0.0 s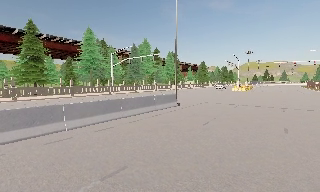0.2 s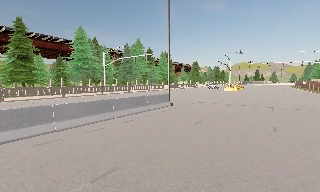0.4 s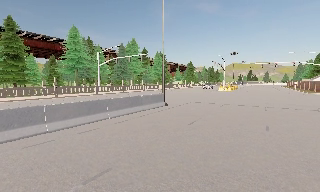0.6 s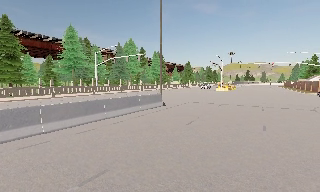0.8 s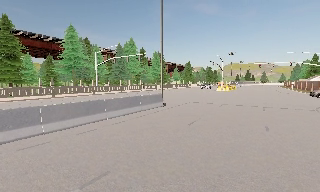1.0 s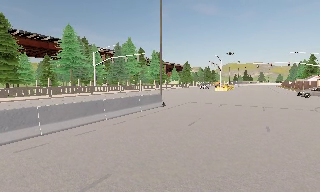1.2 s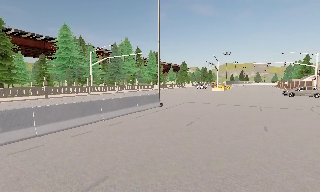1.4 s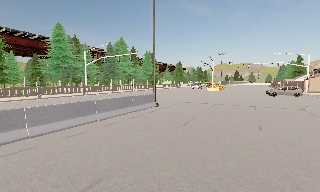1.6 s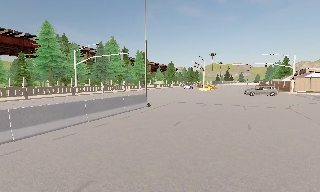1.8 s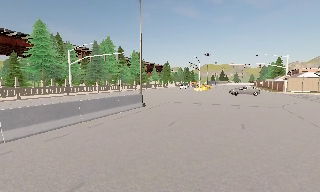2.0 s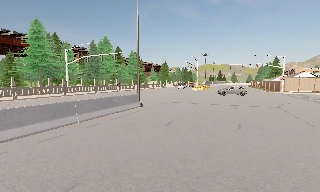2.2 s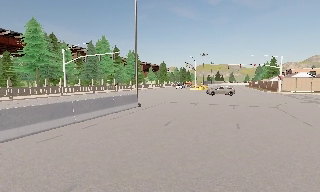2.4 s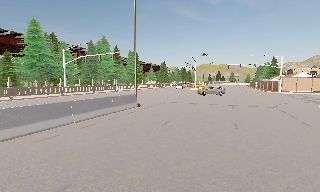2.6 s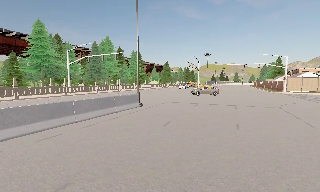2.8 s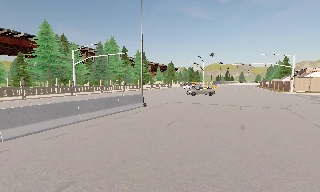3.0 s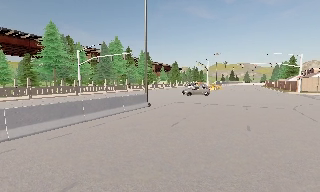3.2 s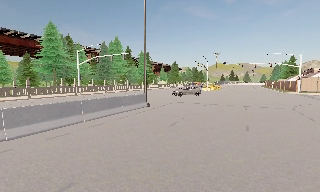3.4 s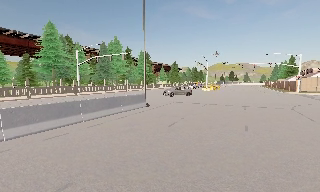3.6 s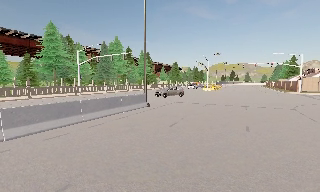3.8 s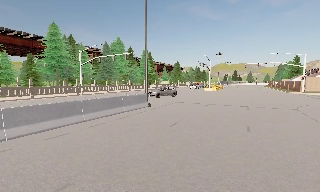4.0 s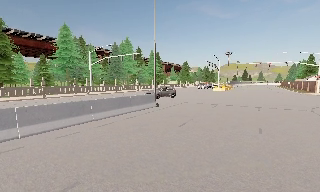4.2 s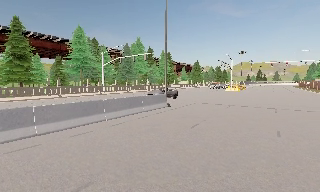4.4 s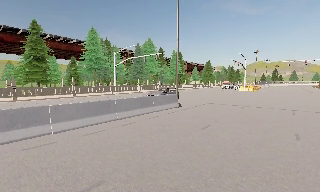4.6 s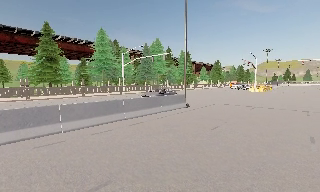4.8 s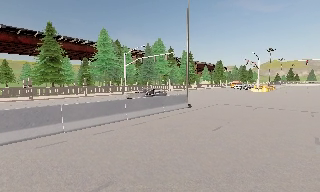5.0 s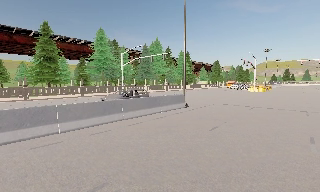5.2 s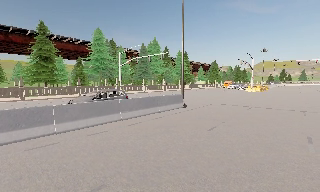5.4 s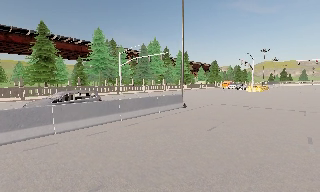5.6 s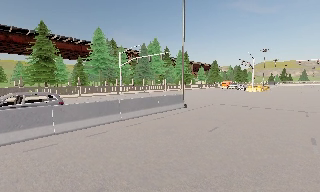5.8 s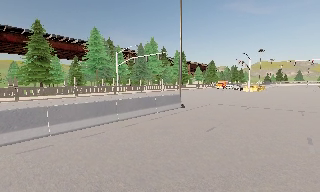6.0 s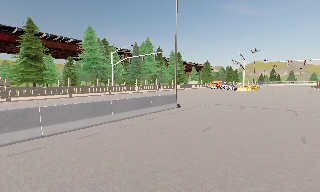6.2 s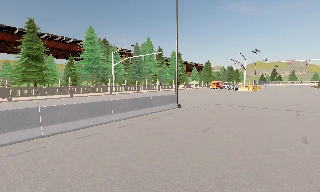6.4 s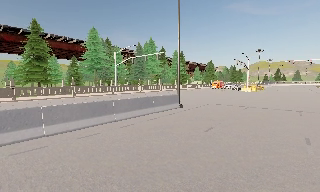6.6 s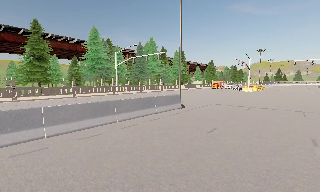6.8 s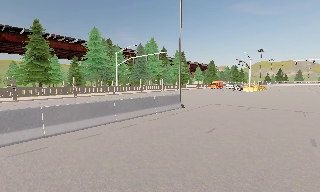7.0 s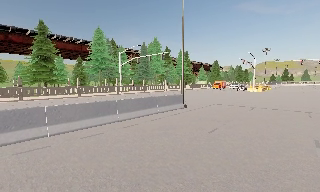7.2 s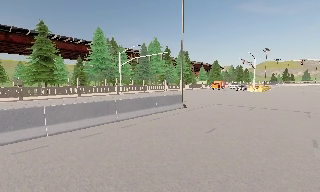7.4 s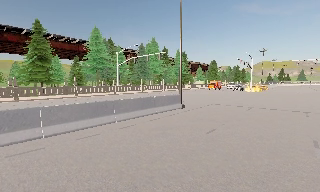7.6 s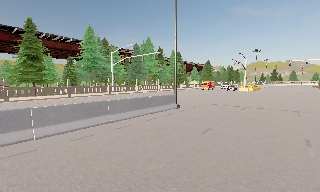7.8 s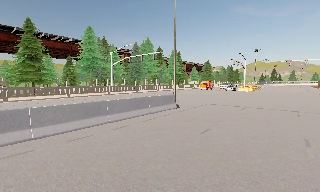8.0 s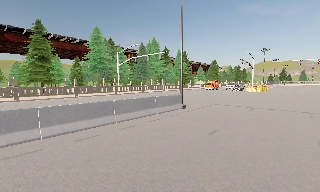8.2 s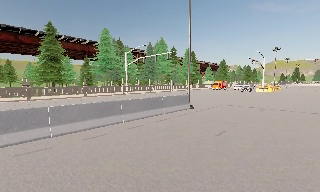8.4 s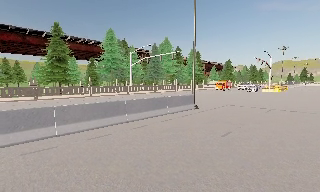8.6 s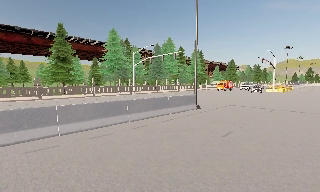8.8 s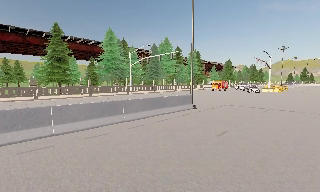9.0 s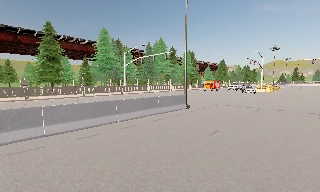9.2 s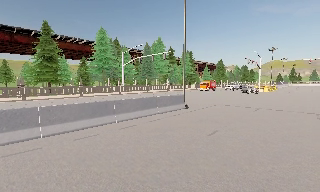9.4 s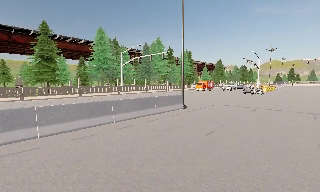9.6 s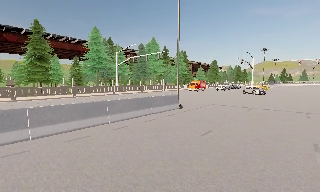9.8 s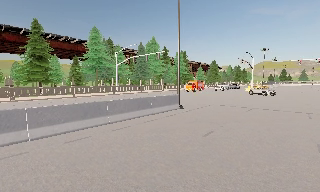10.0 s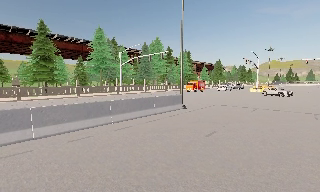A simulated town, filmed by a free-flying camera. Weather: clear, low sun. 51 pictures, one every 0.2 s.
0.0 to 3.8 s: The camera travels forward and to its right, about 1 m, so what stands in front looms larger.
3.8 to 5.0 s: The camera pans to its left, which is counterclockwise from overhead, by about 15 degrees.
5.0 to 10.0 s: The camera travels forward, about 1 m, so what stands in front looms larger.
The film runs forward here.
